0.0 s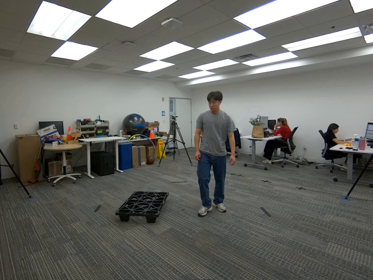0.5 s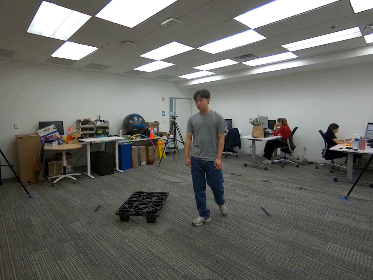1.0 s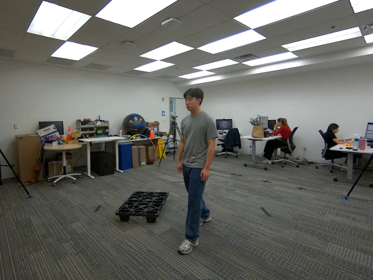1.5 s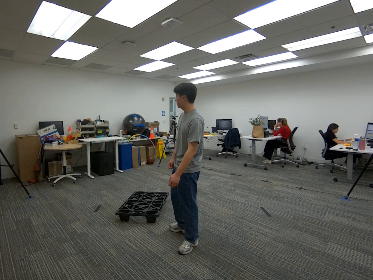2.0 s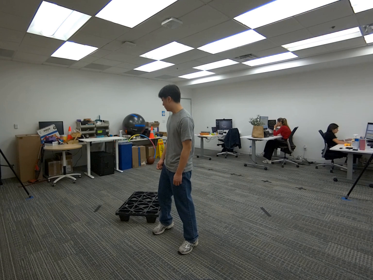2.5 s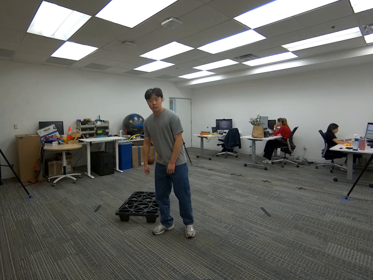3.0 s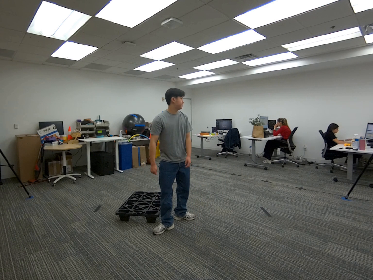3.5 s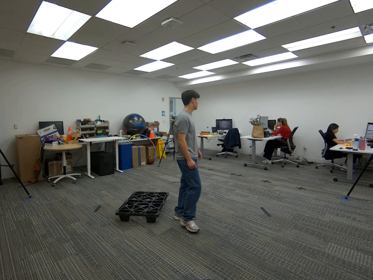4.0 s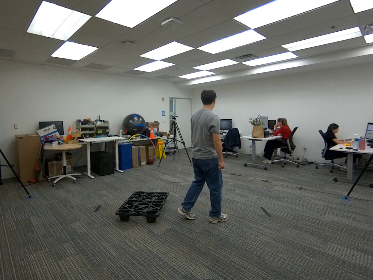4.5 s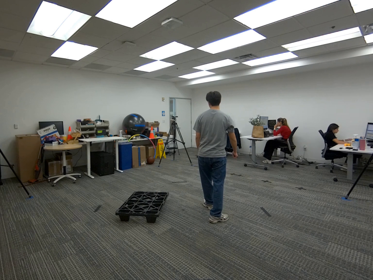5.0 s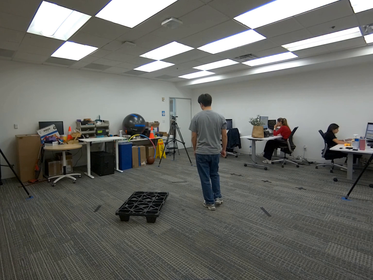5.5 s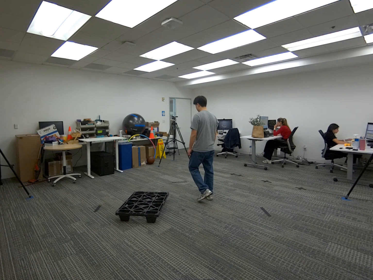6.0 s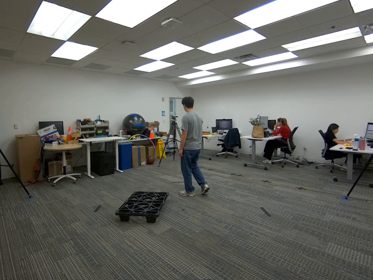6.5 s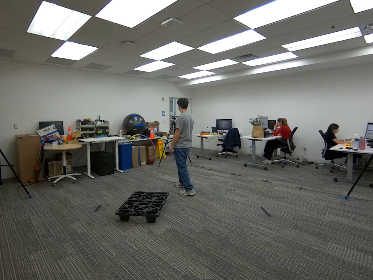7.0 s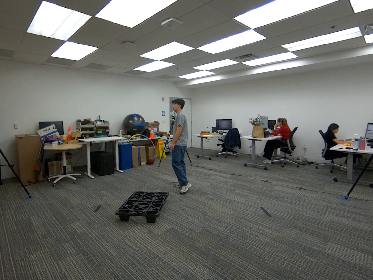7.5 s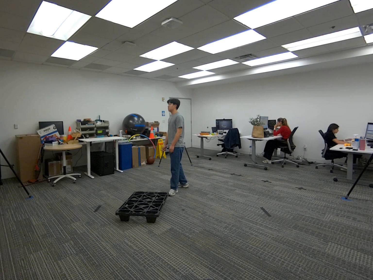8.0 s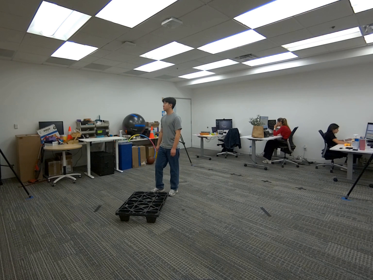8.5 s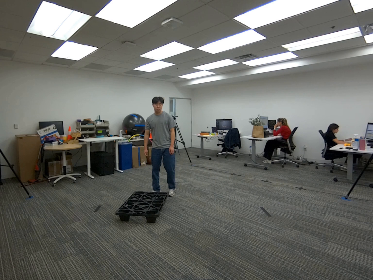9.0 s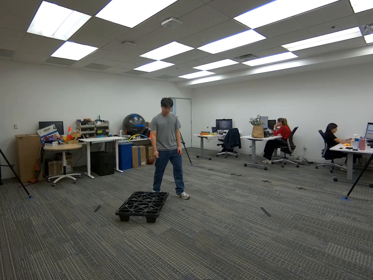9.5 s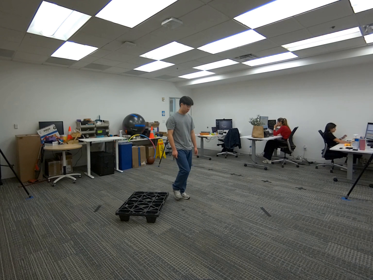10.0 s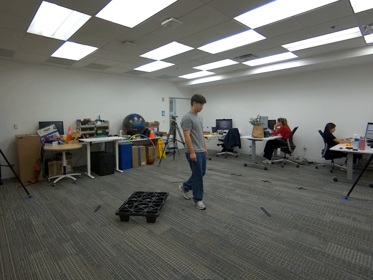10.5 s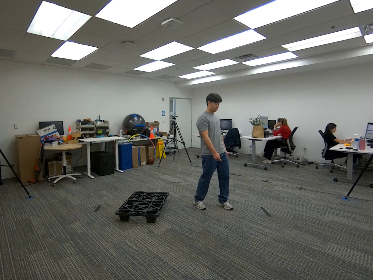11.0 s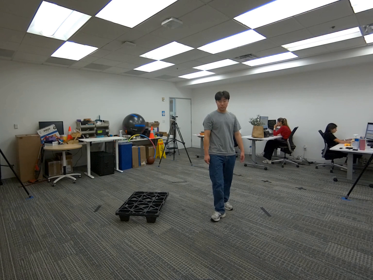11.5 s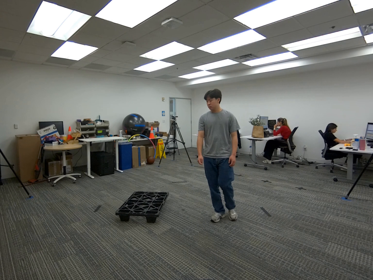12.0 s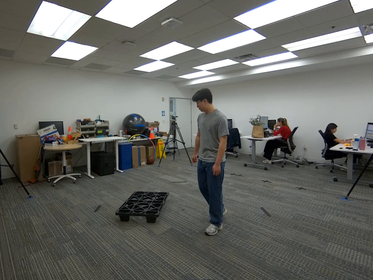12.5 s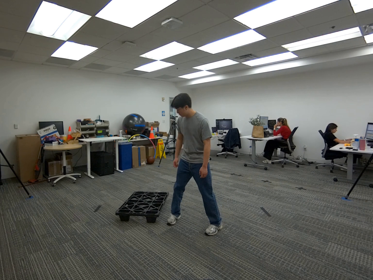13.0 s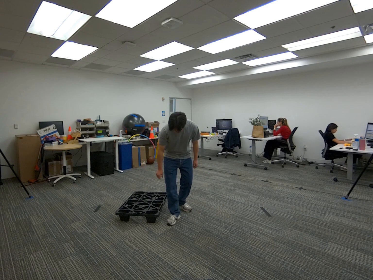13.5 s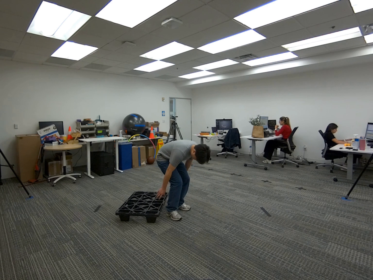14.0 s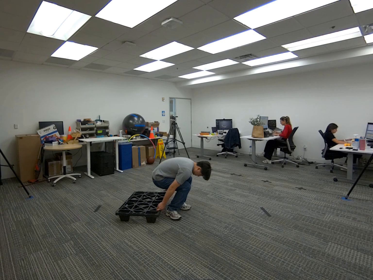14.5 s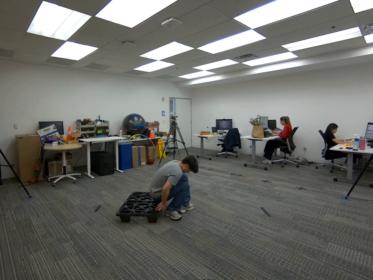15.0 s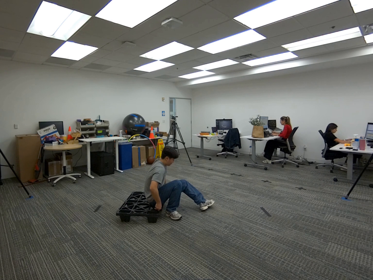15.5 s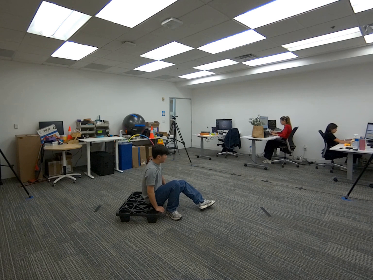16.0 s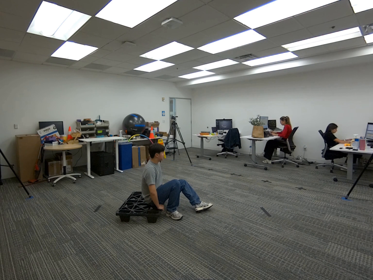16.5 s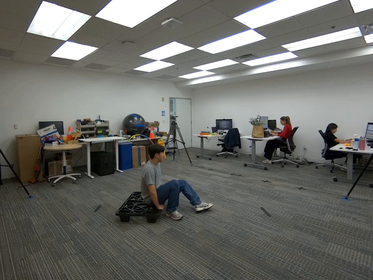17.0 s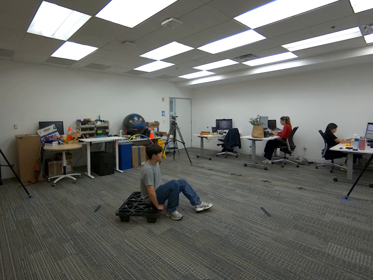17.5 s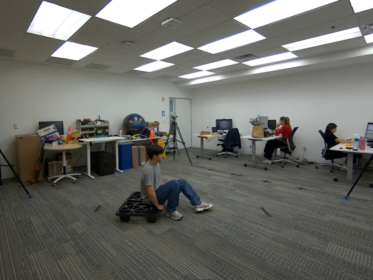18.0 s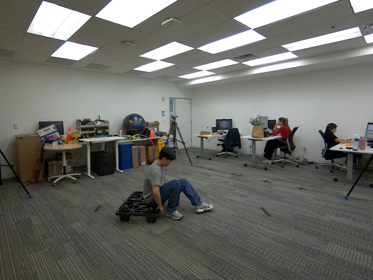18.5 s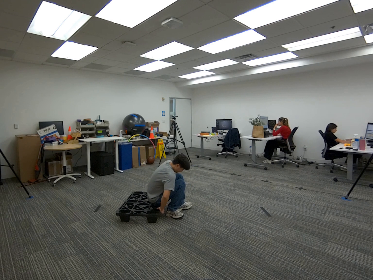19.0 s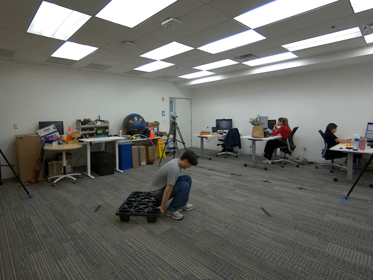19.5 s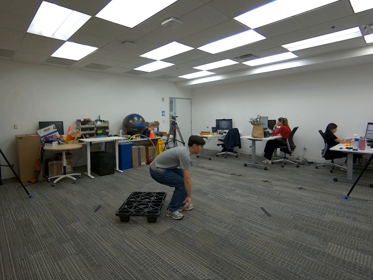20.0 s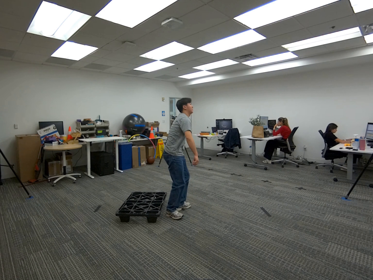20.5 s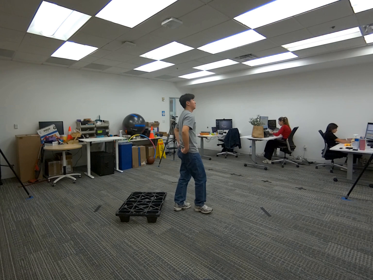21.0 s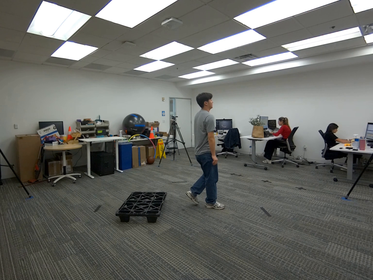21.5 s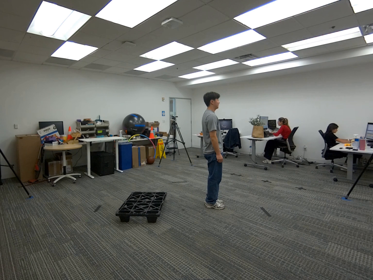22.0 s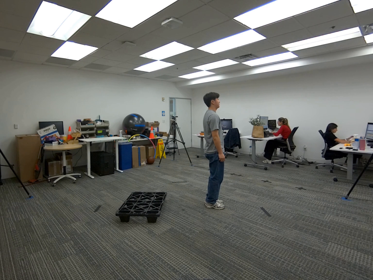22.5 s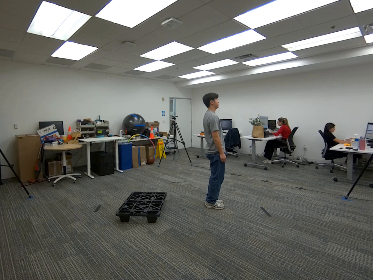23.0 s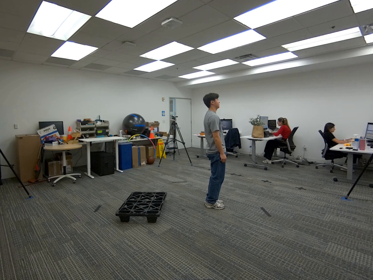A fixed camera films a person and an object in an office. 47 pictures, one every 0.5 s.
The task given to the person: Walk over to the platform on the ground and sit on the platform. Stand up when complete.
